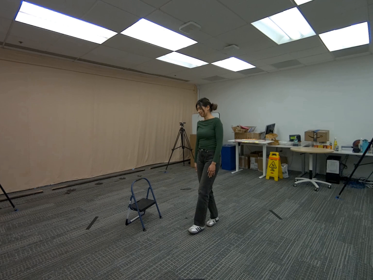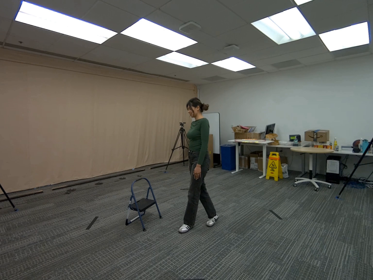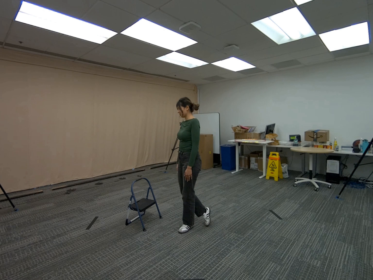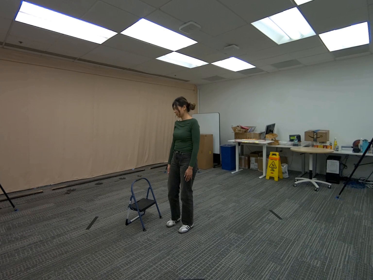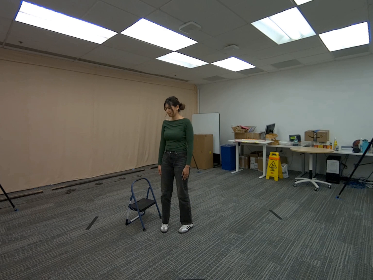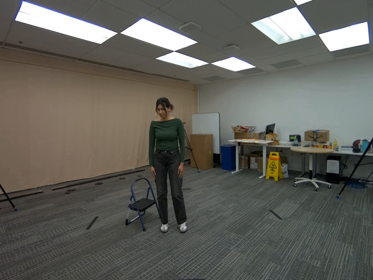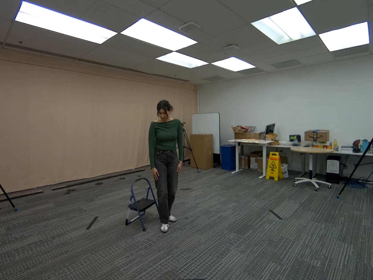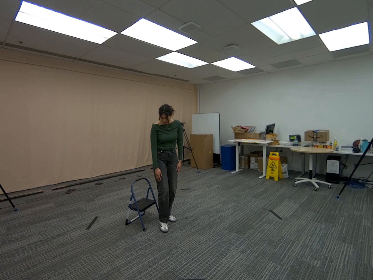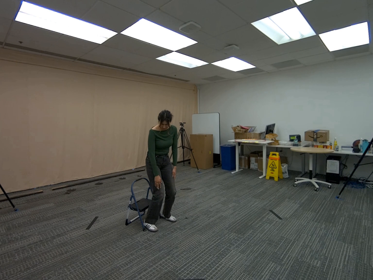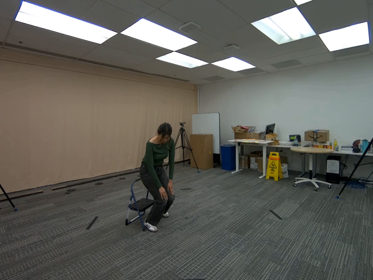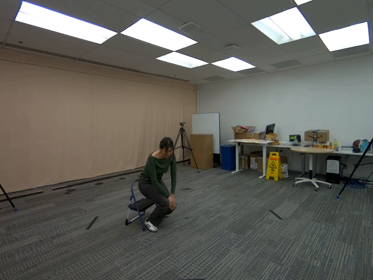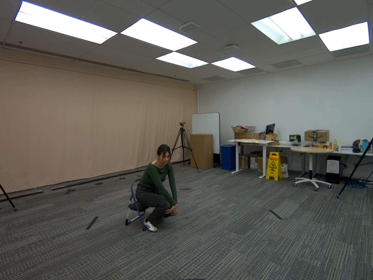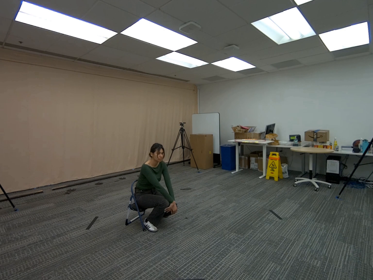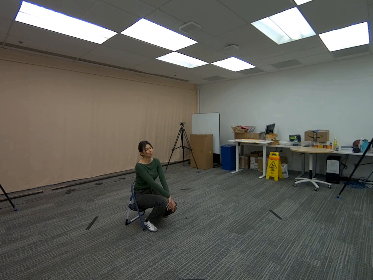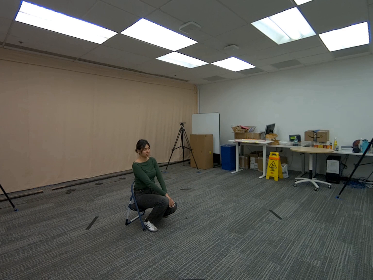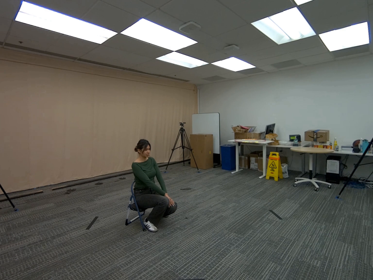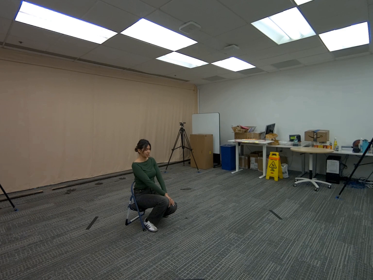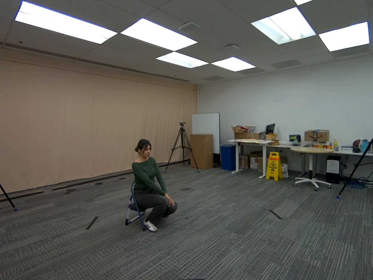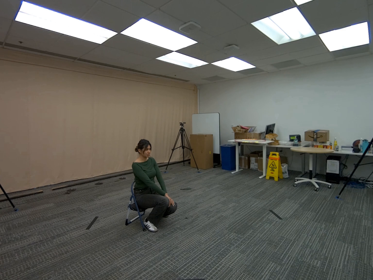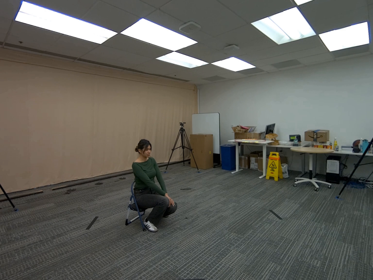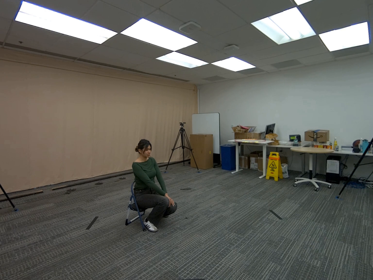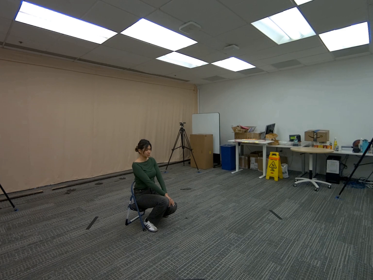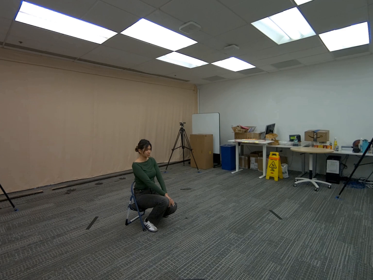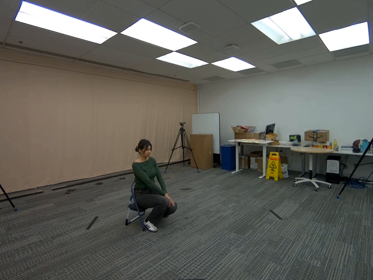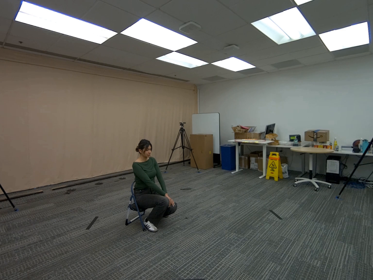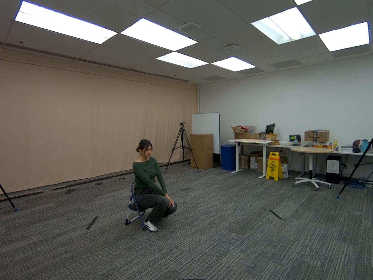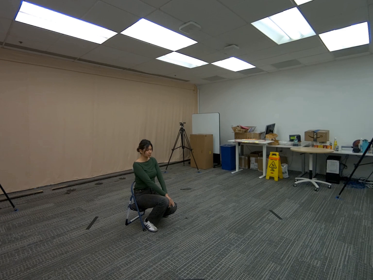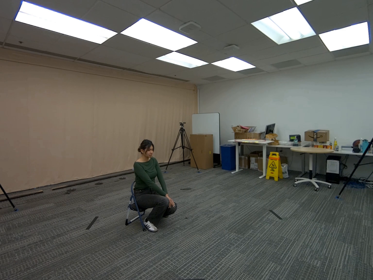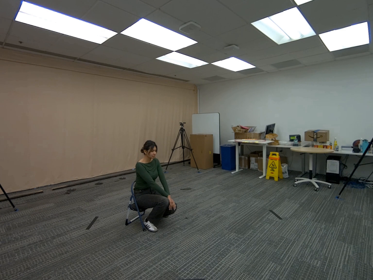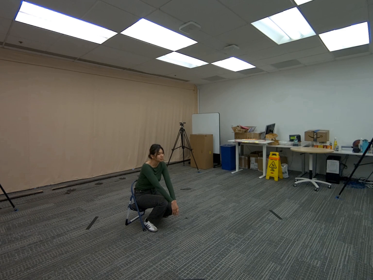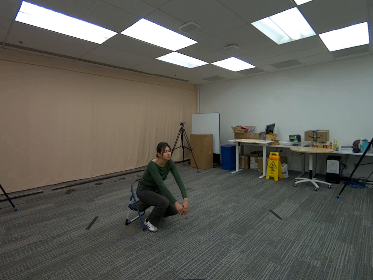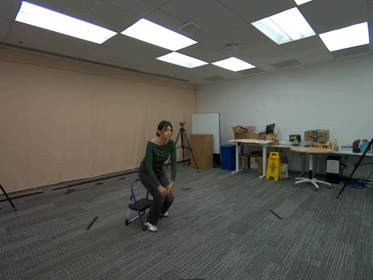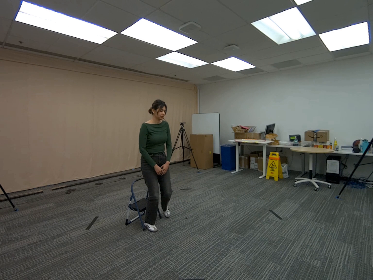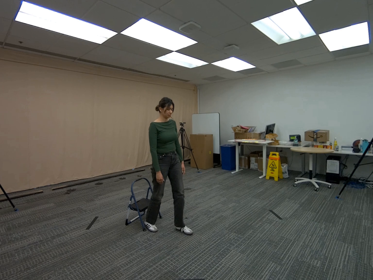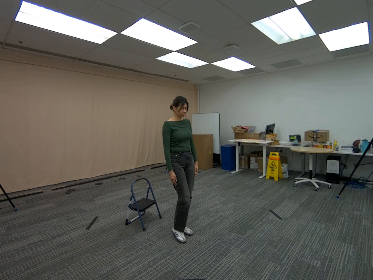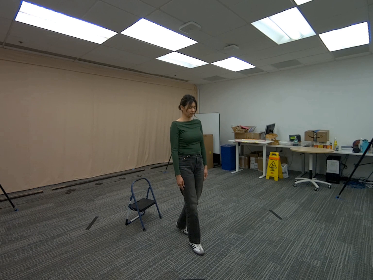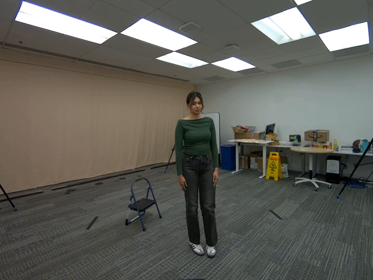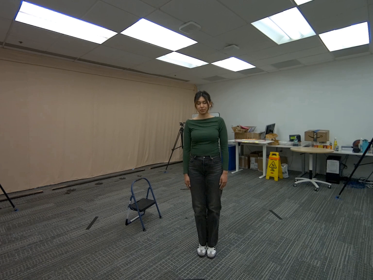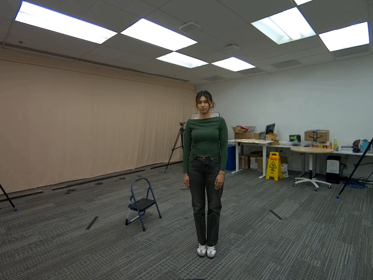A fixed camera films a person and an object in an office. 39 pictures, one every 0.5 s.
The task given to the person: Walk over to the step ladder and sit on the step. Stand up.
